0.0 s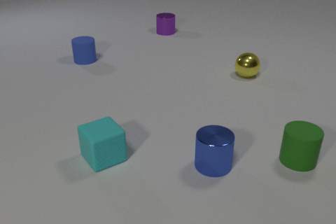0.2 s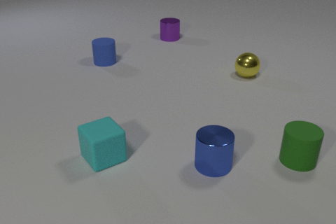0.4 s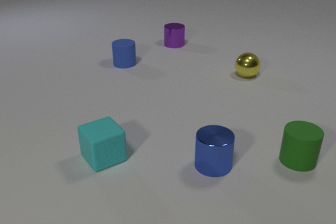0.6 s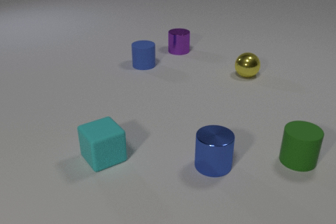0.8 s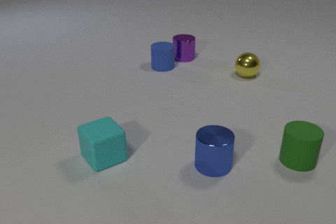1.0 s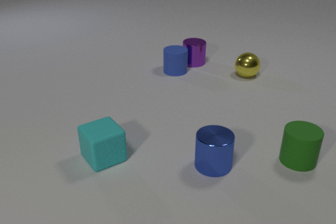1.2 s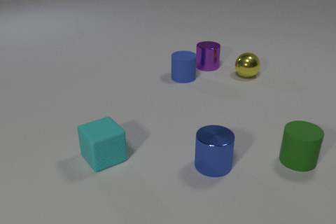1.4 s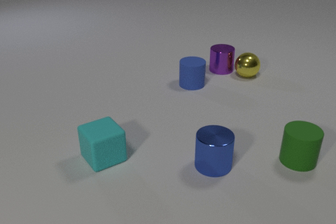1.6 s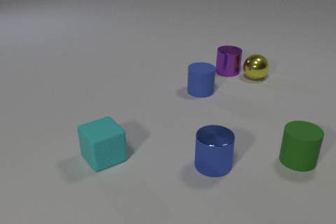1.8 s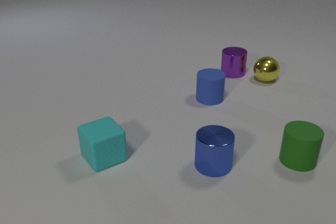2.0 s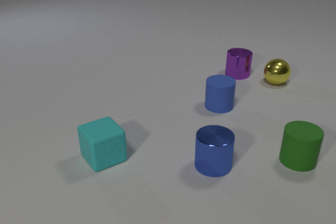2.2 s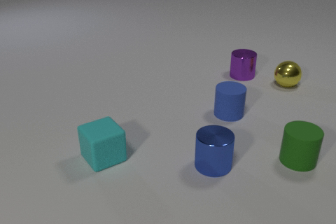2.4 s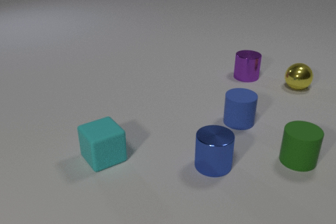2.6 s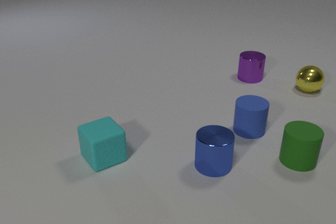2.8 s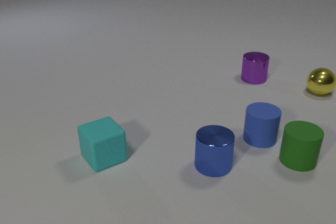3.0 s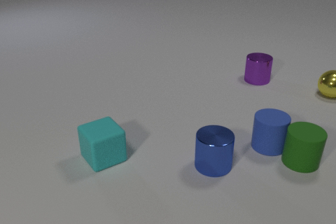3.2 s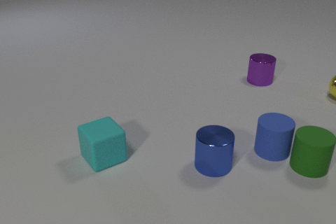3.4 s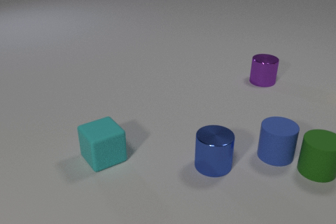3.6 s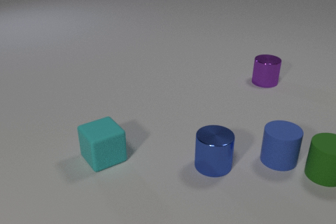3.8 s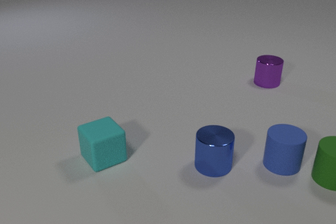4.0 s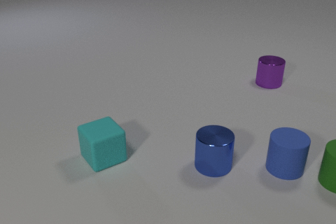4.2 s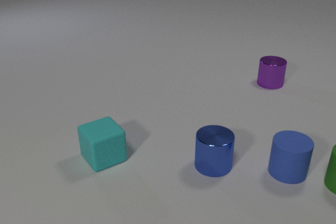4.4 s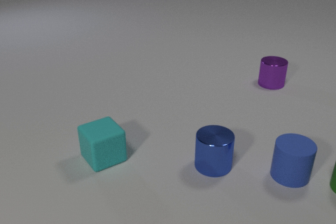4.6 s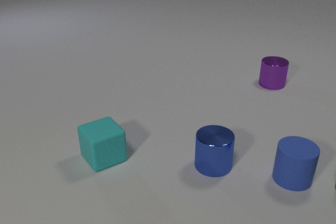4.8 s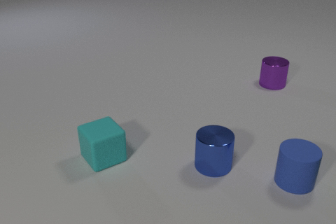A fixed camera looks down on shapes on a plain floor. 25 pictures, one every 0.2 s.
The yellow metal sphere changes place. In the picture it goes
to the right.
0.0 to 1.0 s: The purple metal cylinder slides toward the camera. The blue rubber cylinder slides to the right and toward the camera. The purple metal cylinder and the blue rubber cylinder collide.
1.0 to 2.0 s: The purple metal cylinder slides to the right and toward the camera. The blue rubber cylinder slides toward the camera and to the right. The yellow metal sphere rolls to the right. The purple metal cylinder and the yellow metal sphere collide.
2.0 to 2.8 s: The purple metal cylinder slides to the right and toward the camera. The blue rubber cylinder slides toward the camera and to the right. The yellow metal sphere rolls to the right.
2.8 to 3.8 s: The purple metal cylinder slides to the right and toward the camera. The blue rubber cylinder slides toward the camera and to the right. The yellow metal sphere rolls to the right, leaves at the right edge. The green rubber cylinder slides to the right and toward the camera. The blue rubber cylinder and the green rubber cylinder collide.
3.8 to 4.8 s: The purple metal cylinder slides to the right. The blue rubber cylinder slides toward the camera and to the right. The green rubber cylinder slides to the right and toward the camera, leaves at the right edge.
What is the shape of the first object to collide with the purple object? cylinder.
How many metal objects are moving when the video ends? 0.
Are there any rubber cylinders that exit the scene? yes.
